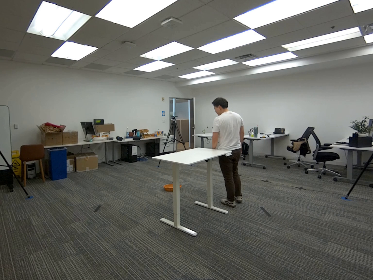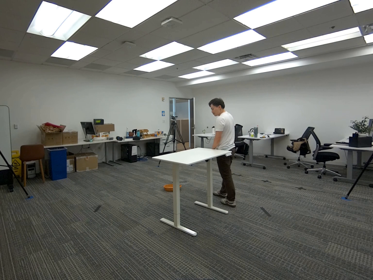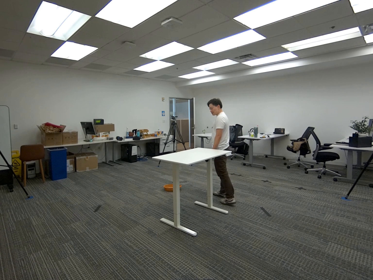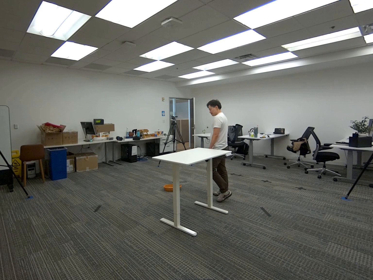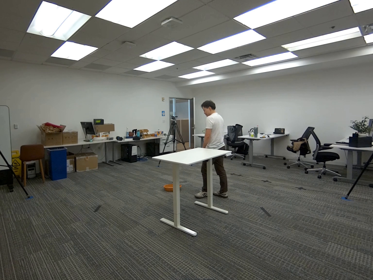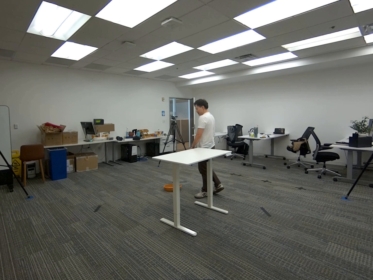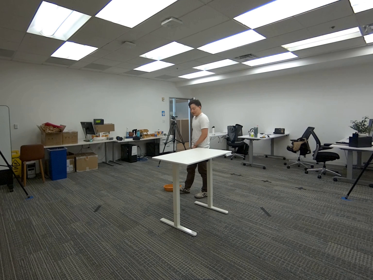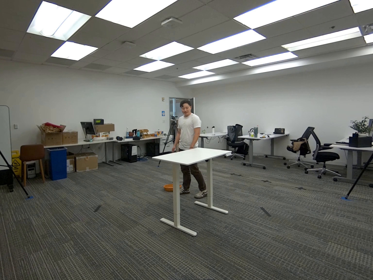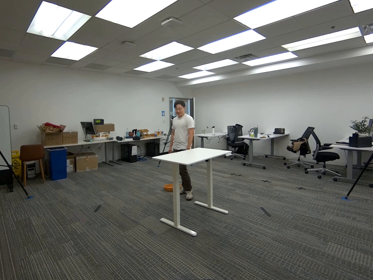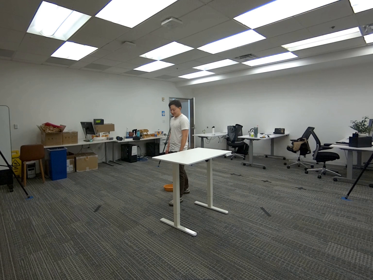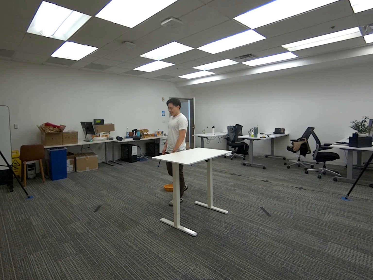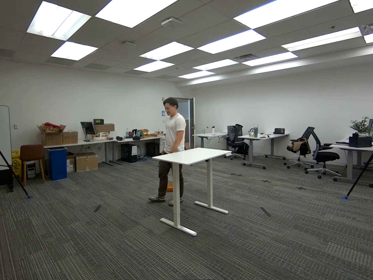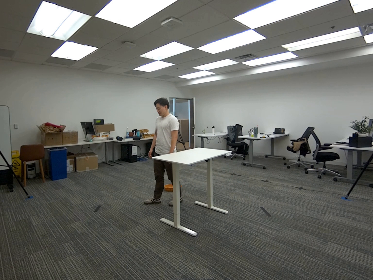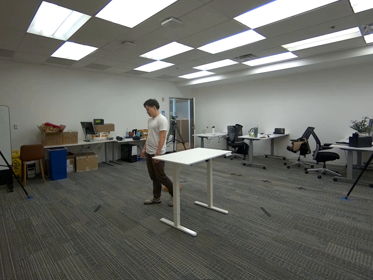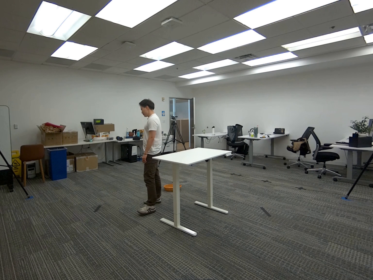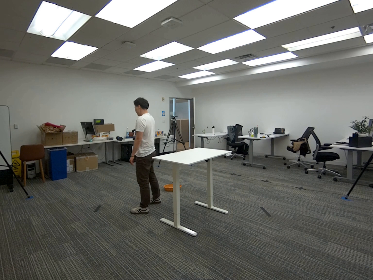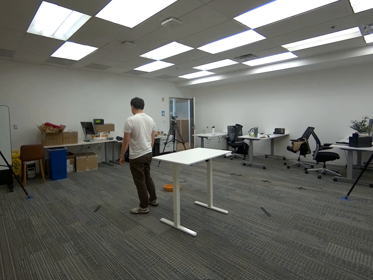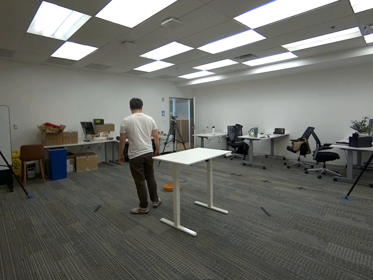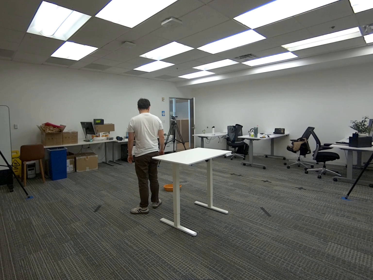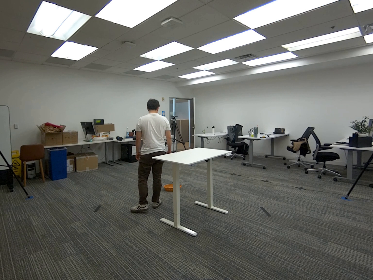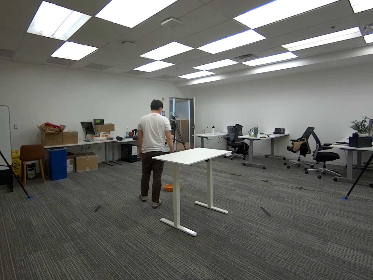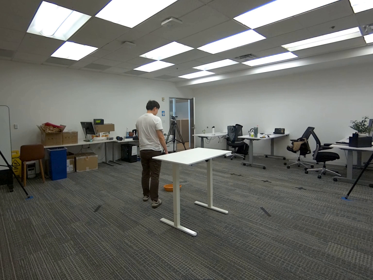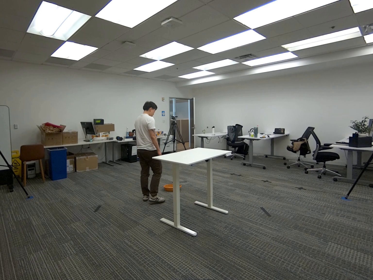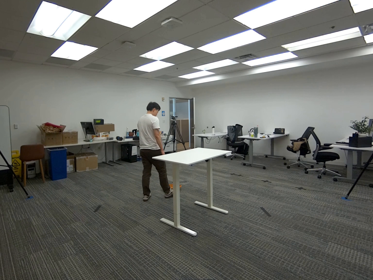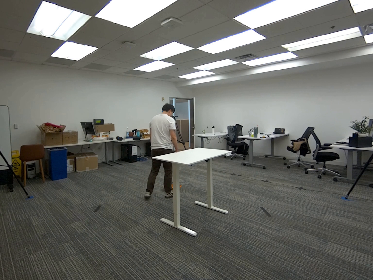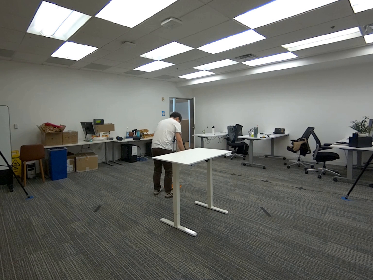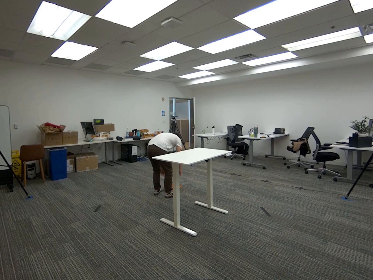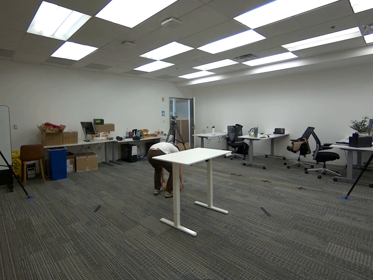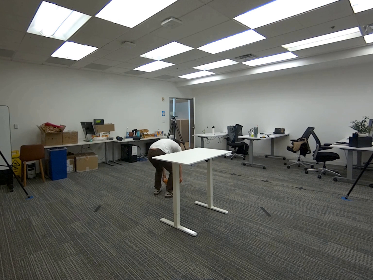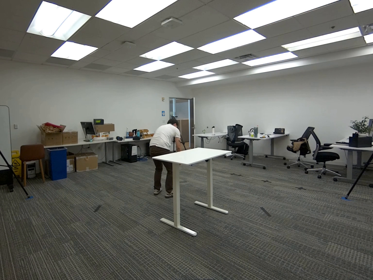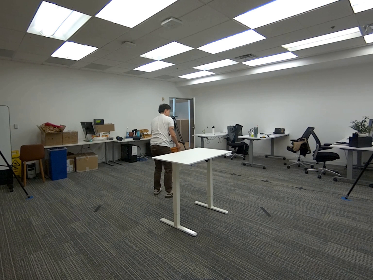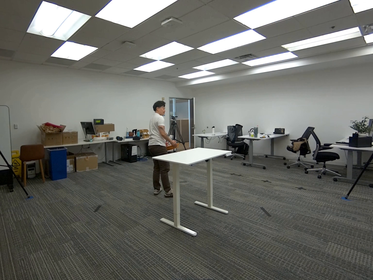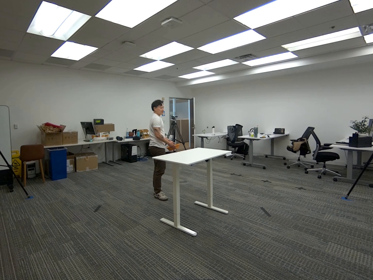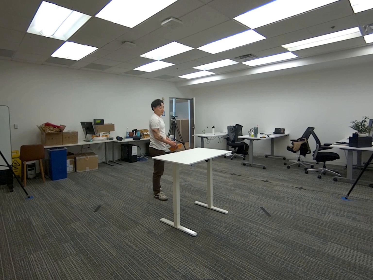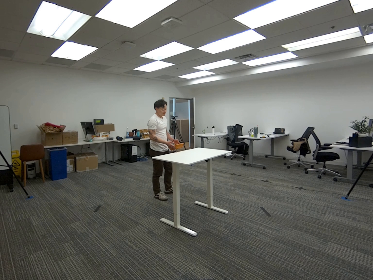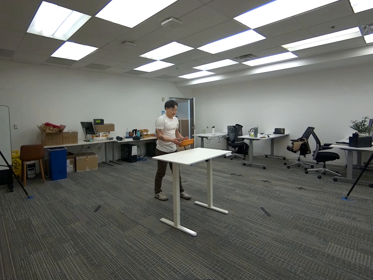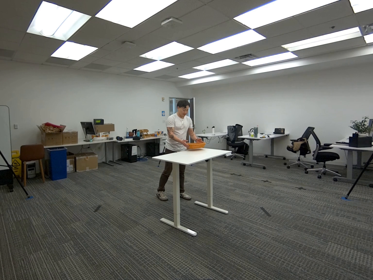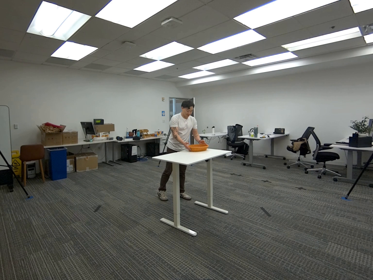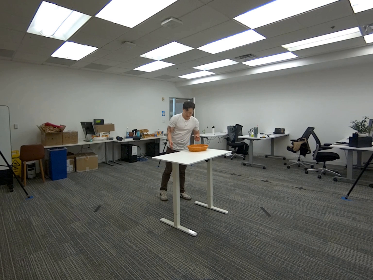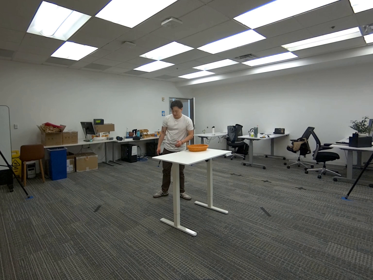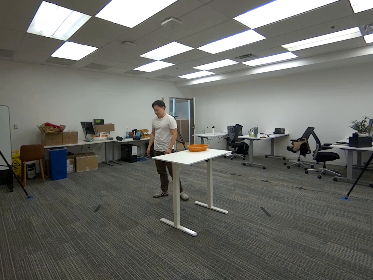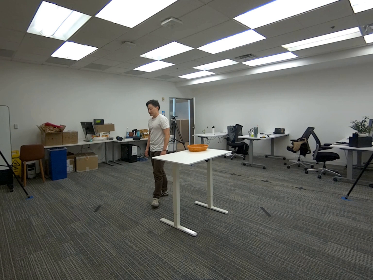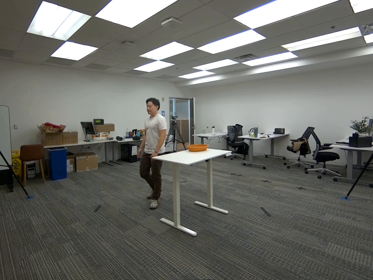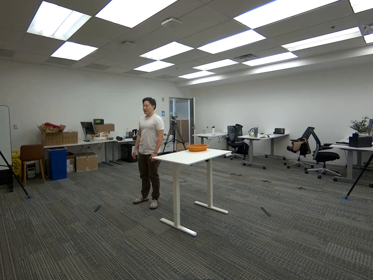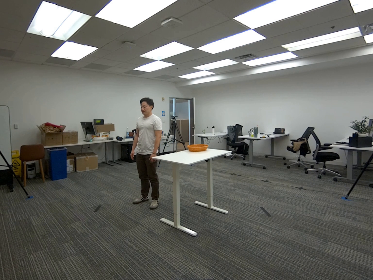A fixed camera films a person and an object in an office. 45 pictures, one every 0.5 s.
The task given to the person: Walk to the woven basket from the ground, pick up the basket with your both hands and place the basket on the white desk.
